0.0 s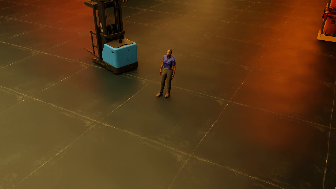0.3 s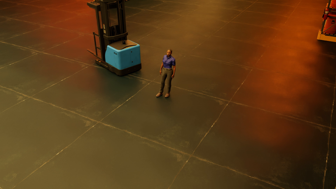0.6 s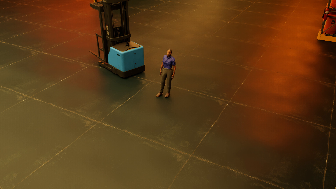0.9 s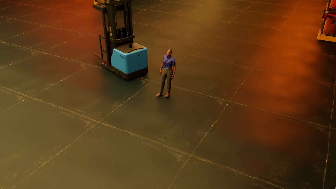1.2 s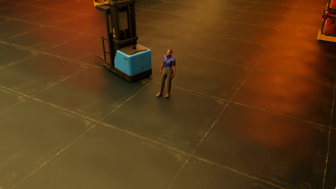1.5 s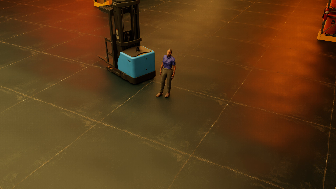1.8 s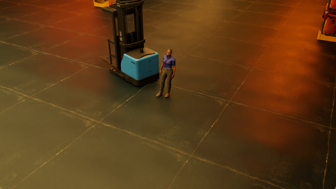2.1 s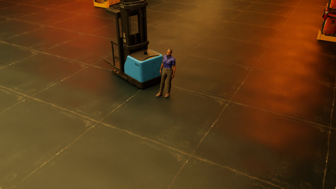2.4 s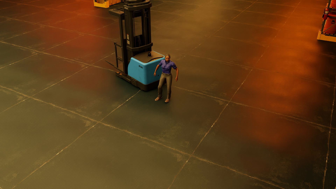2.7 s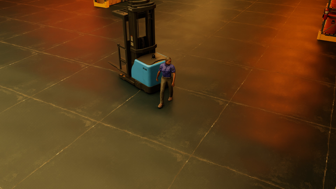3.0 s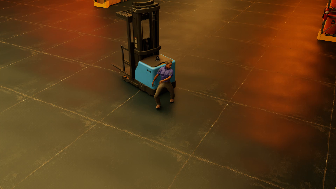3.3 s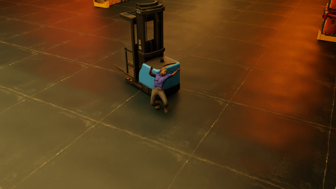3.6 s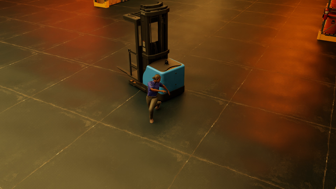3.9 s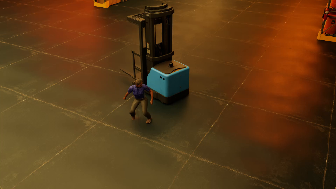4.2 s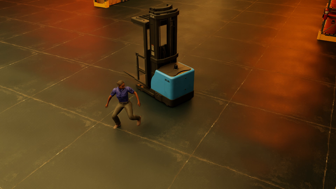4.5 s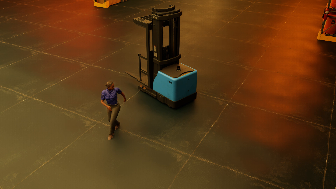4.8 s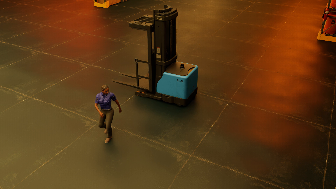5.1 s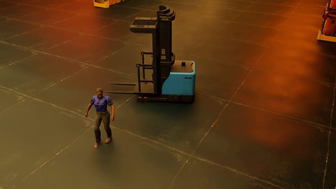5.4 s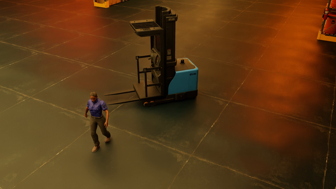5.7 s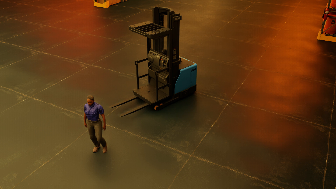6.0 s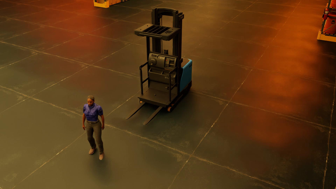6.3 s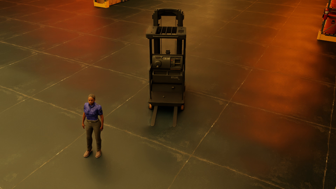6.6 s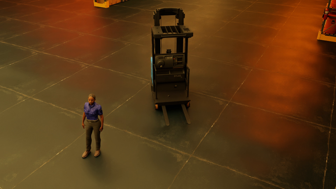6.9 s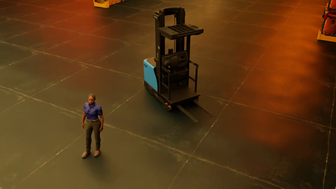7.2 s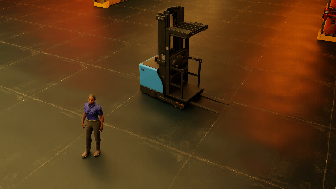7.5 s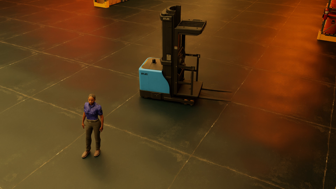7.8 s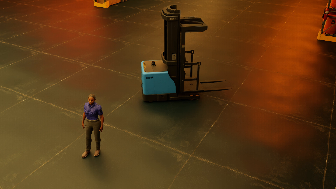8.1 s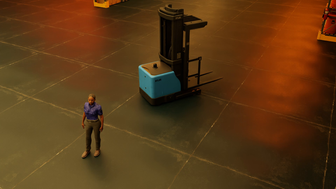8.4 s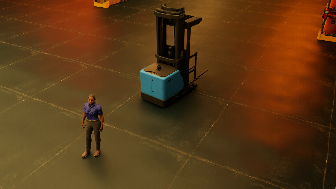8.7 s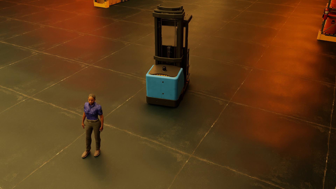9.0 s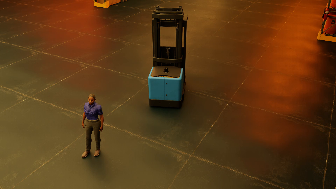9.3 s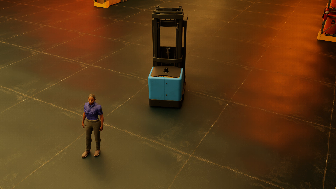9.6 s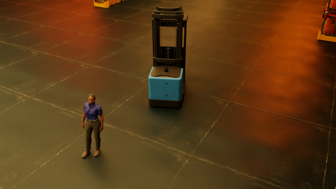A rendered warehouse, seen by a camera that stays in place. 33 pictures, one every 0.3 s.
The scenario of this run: Near miss between a forklift and a person.
